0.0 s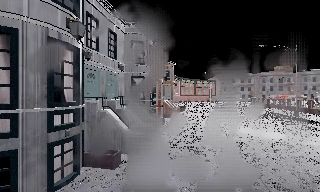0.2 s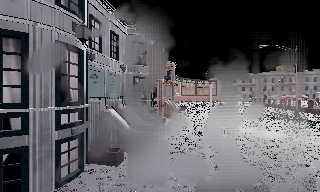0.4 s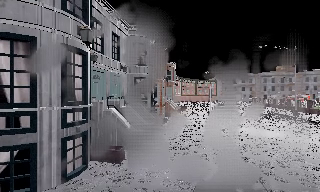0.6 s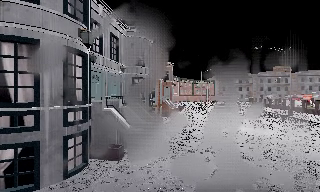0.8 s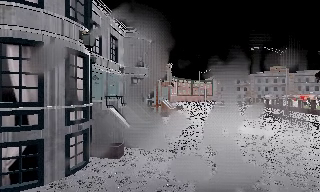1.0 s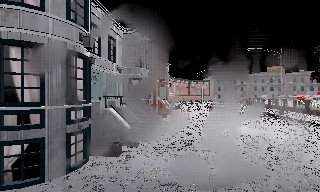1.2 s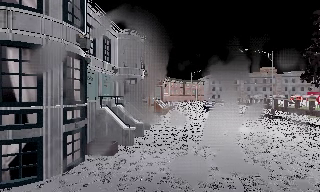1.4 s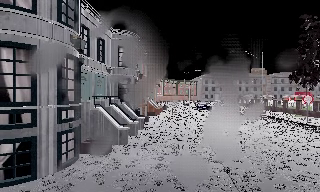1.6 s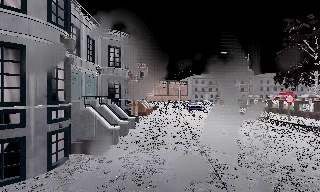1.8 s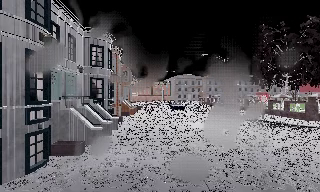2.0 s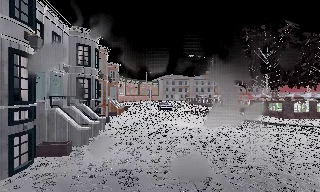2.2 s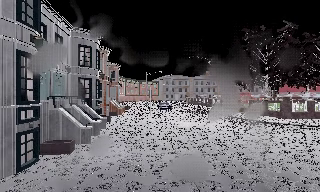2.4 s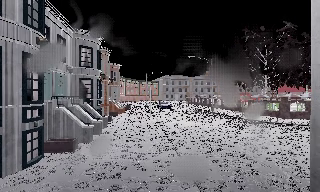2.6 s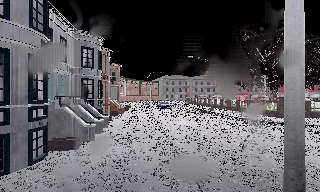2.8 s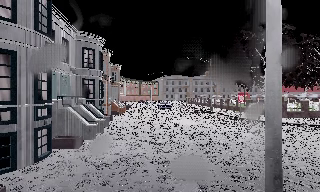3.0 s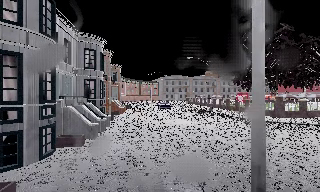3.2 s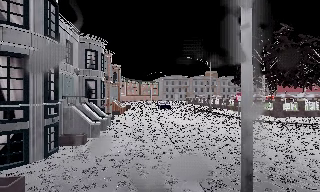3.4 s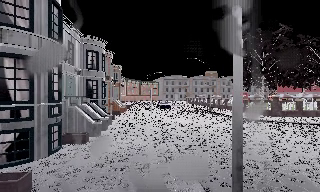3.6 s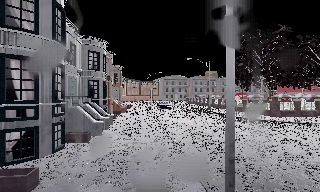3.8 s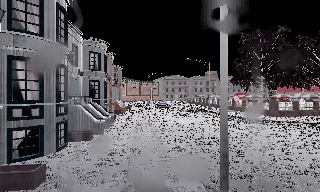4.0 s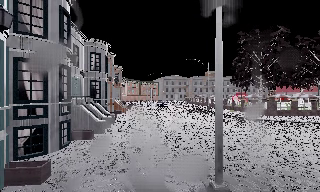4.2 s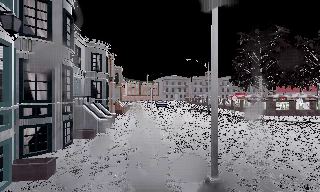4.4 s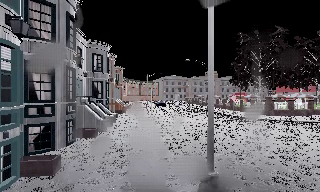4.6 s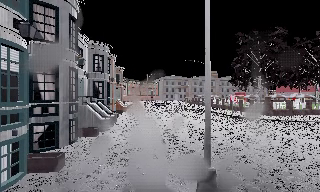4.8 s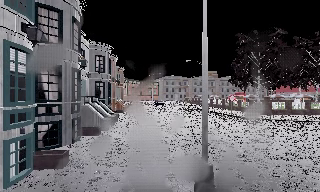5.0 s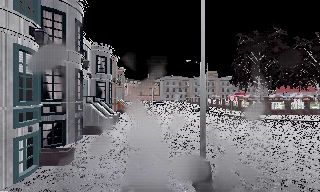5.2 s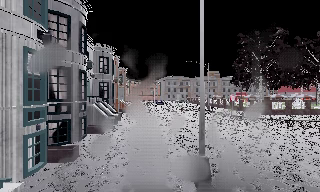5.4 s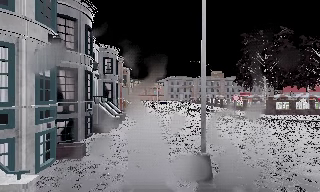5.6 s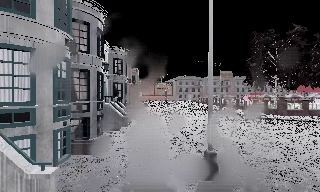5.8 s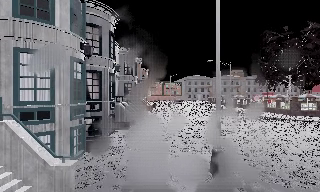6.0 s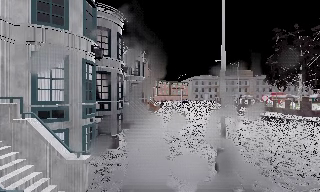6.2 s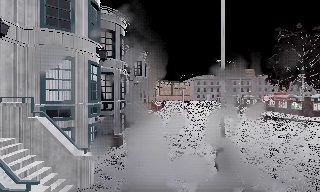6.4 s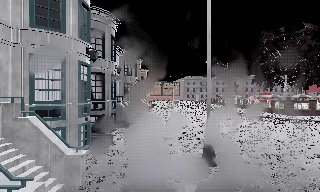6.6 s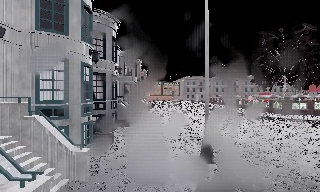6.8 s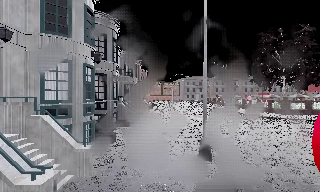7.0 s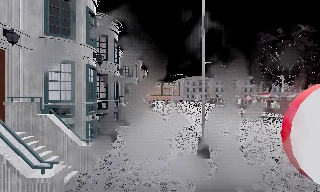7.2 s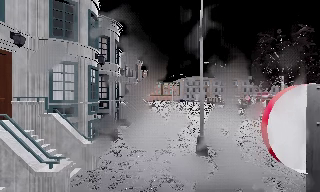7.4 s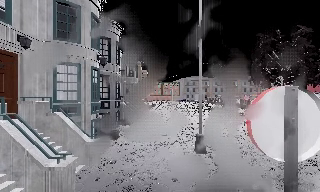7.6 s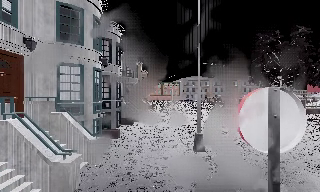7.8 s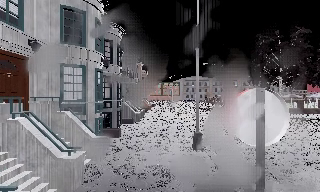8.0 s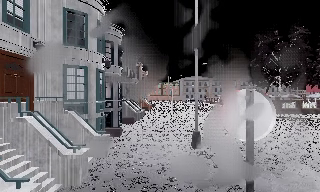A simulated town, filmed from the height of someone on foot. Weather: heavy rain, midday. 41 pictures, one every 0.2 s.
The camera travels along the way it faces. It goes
backward.
0.0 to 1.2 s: The camera travels backward, about 1 m, so what stands in front gets smaller.
1.2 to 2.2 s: The camera swings to its right by about 15 degrees, and the scene slides to the left. It travels backward, about 1 m, so what stands in front gets smaller.
2.2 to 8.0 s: The camera travels backward, about 6 m, so what stands in front gets smaller.
The film runs backward here.
